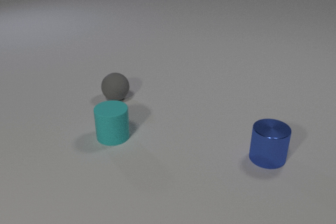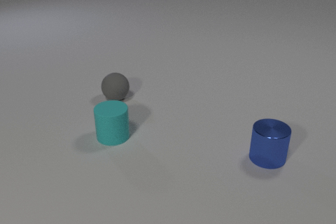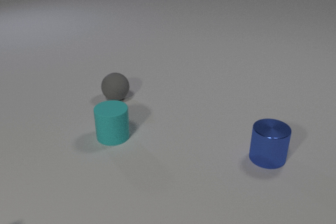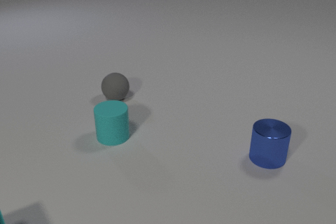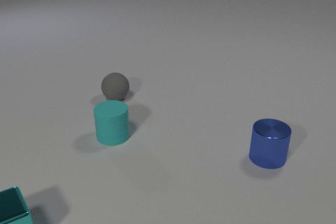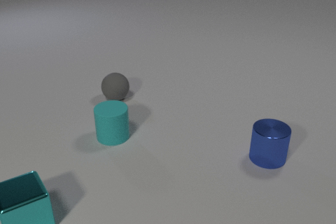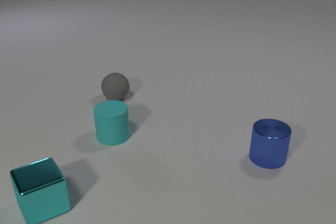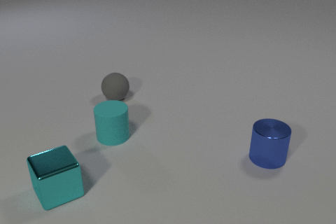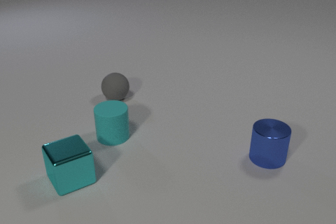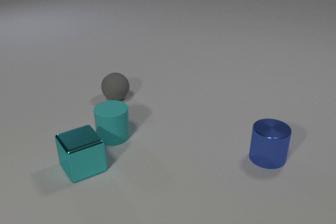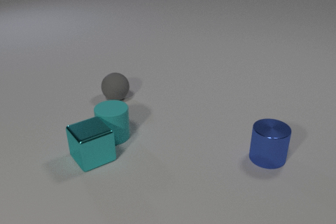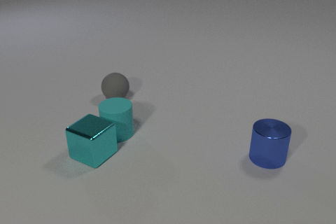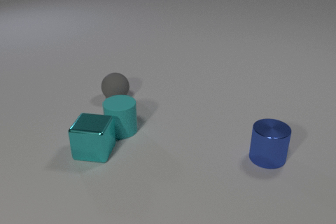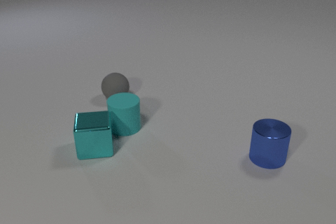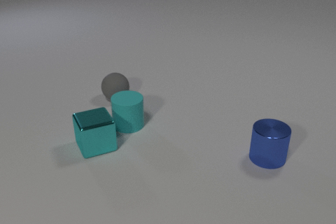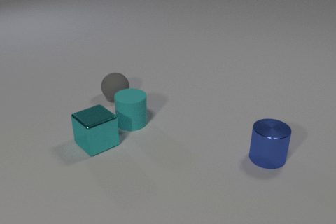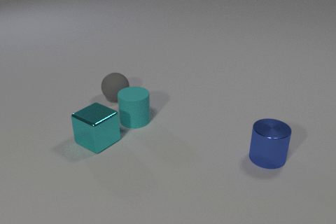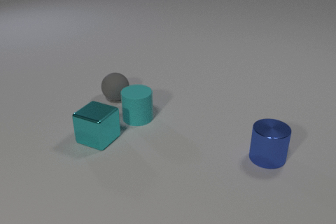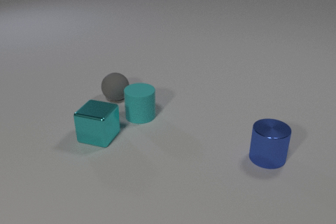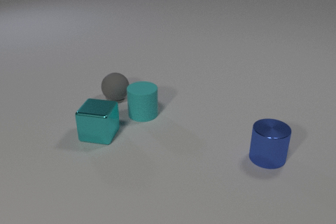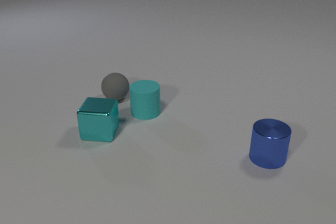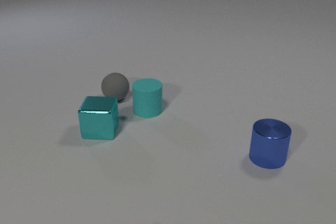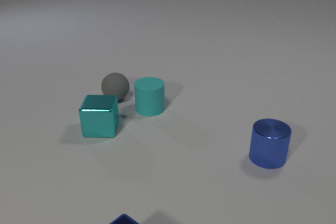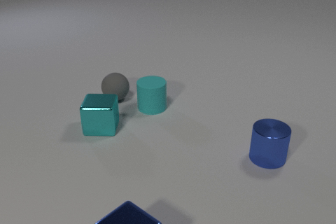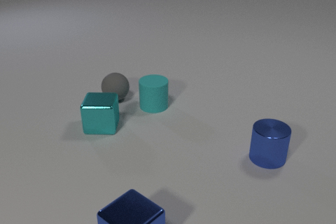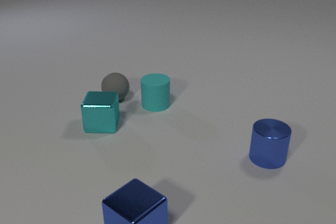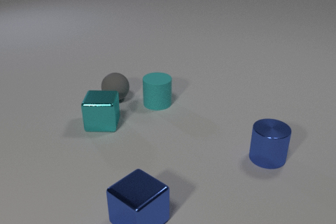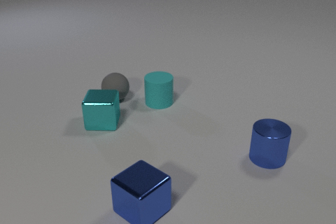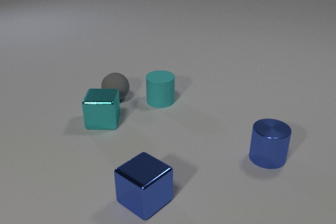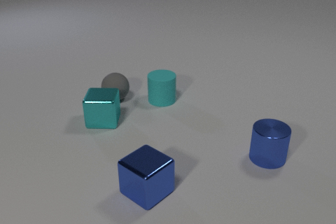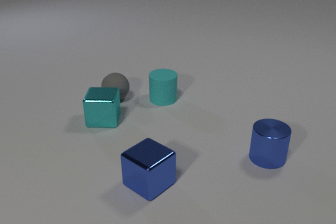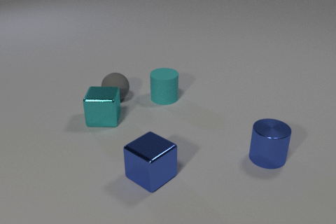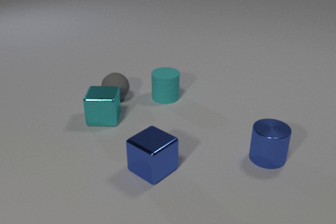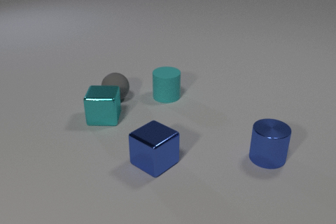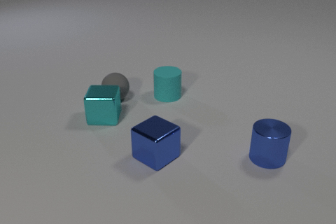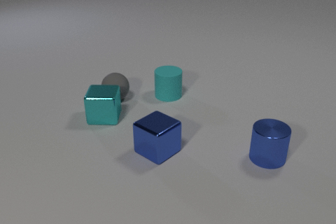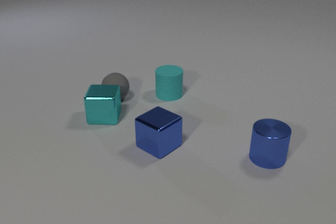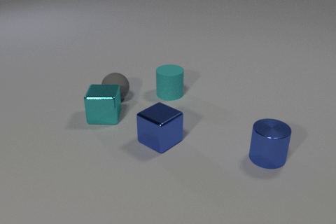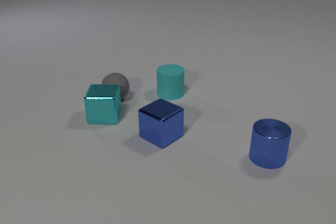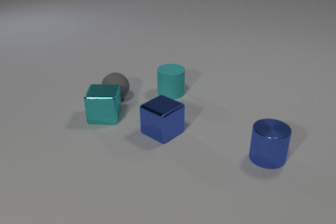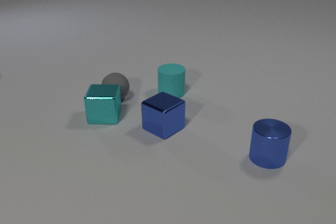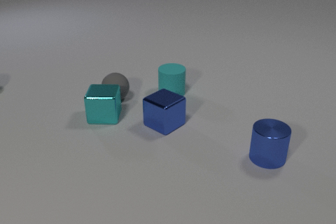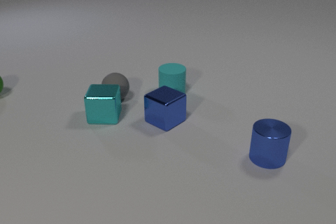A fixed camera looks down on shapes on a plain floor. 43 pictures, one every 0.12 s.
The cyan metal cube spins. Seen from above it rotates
counterclockwise.
The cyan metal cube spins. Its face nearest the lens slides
to the right.
0.00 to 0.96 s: The cyan metal cube comes in at the bottom edge, slides away from the camera and to the right.
0.96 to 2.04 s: The cyan metal cube slides away from the camera and to the right, spins counterclockwise seen from above by about 120 degrees, its near face sliding to the right. The cyan rubber cylinder slides away from the camera and to the right. The cyan metal cube and the cyan rubber cylinder collide.
2.04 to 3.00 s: The cyan metal cube slides away from the camera, spins so that its near face slides to the right, counterclockwise seen from above. The cyan rubber cylinder slides away from the camera and to the right. The blue metal cube comes in at the bottom edge, slides away from the camera.
3.00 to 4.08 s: The cyan metal cube slides away from the camera. The cyan rubber cylinder slides away from the camera and to the right. The blue metal cube slides away from the camera.
4.08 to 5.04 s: The cyan rubber cylinder slides away from the camera. The green rubber sphere comes in at the left edge. The blue metal cube slides away from the camera.
What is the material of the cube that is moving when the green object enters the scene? metal.
What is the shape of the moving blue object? cube.
What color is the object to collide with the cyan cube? cyan.
